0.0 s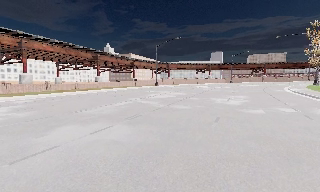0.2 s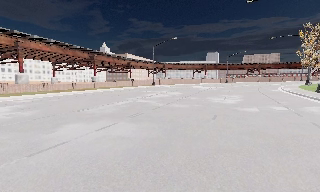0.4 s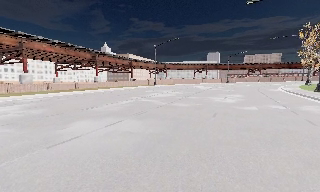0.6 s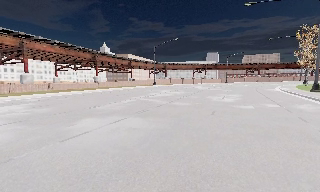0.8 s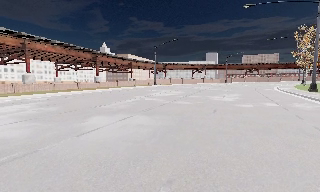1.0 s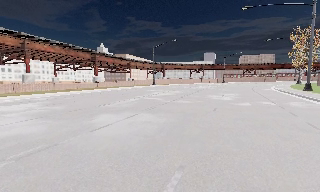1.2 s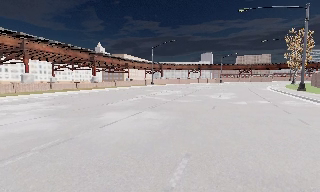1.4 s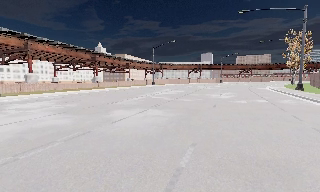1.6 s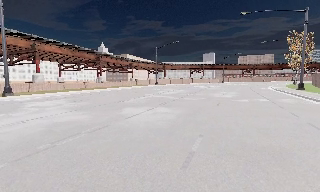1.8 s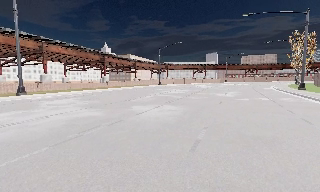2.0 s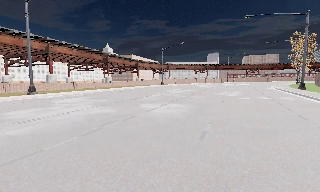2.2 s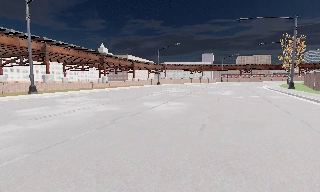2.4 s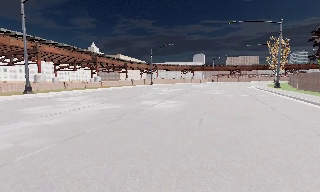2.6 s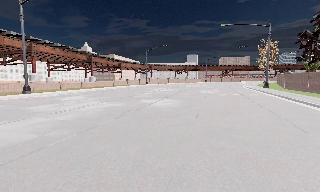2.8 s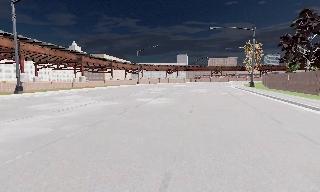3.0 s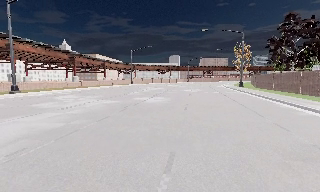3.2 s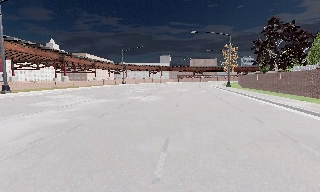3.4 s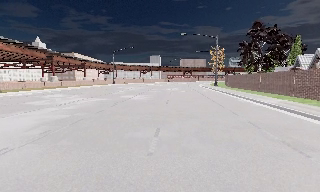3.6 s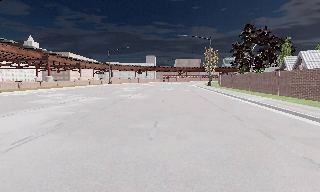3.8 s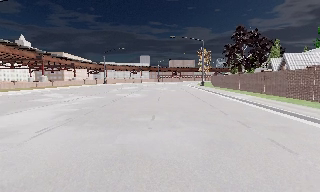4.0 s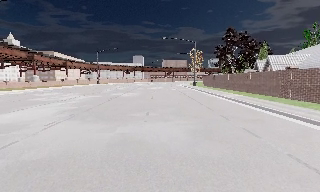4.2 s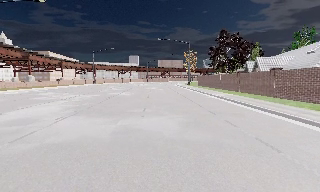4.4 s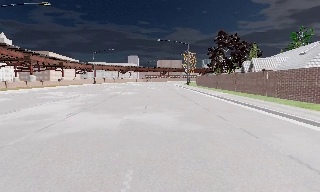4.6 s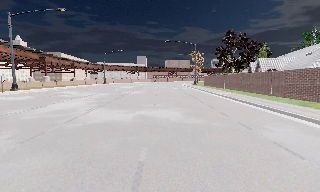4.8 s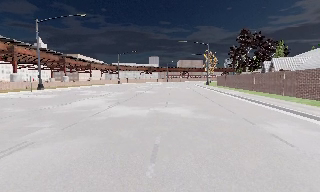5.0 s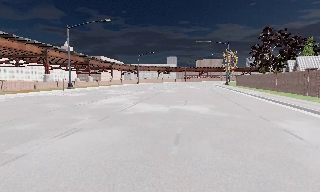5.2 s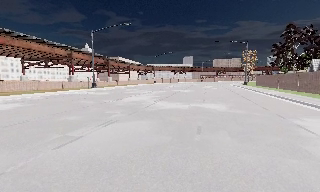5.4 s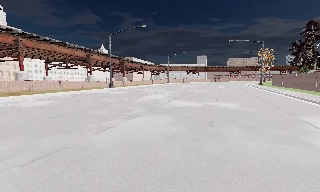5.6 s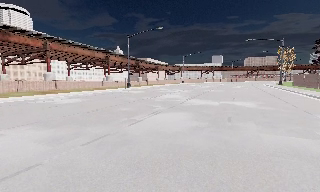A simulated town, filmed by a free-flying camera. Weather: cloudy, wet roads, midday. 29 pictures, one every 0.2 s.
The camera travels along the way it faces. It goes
backward.
0.0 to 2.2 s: The camera travels backward and to its left, about 7 m, so what stands in front gets smaller. It gains speed.
2.2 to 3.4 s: The camera pans to its right, which is clockwise from overhead, by about 20 degrees. It travels backward, about 5 m, so what stands in front gets smaller.
3.4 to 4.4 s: The camera travels backward, about 4.5 m, so what stands in front gets smaller.
4.4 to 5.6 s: The scene slides to the right, as the camera pans about 30 degrees to its left. It travels backward, about 6 m, so what stands in front gets smaller.
The film runs backward here.
